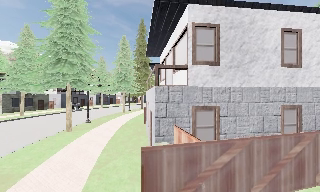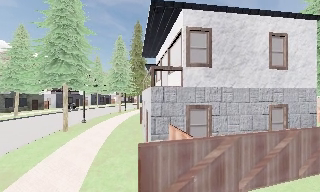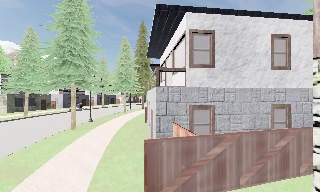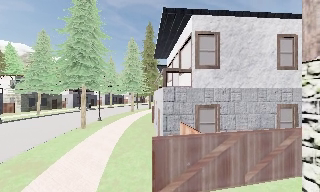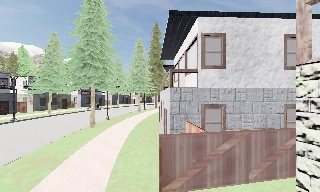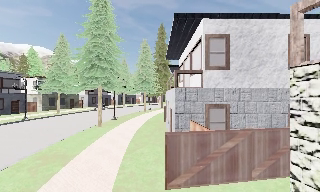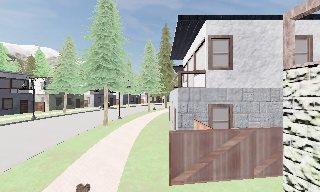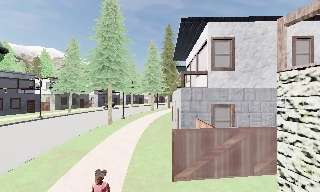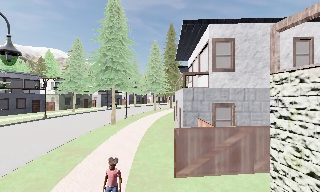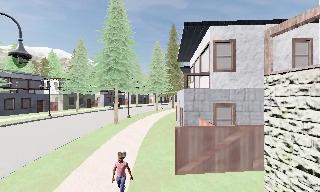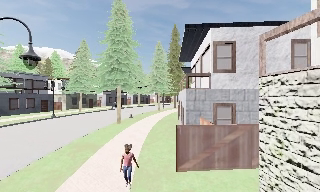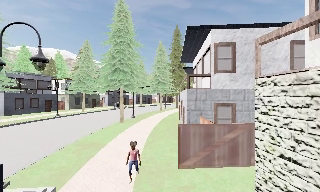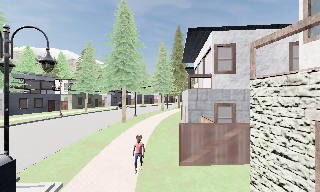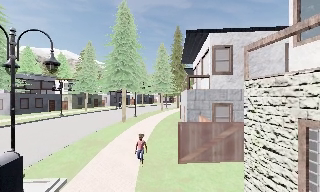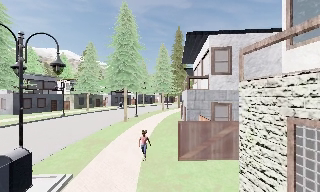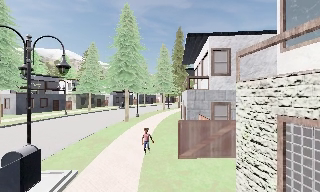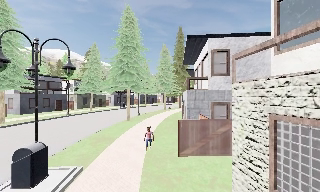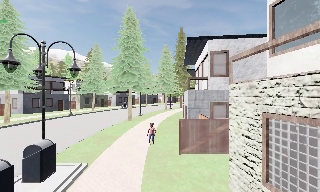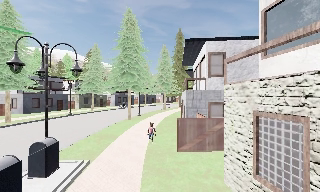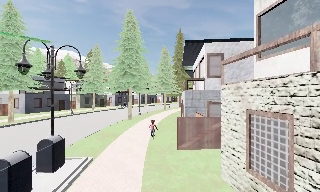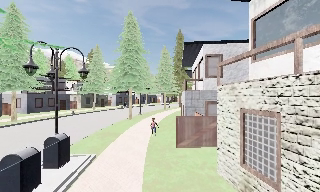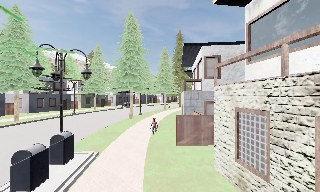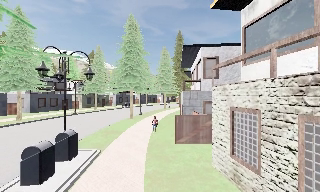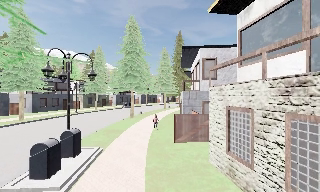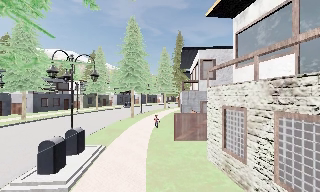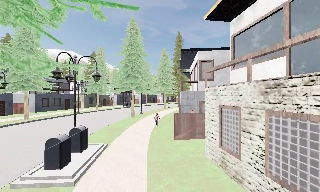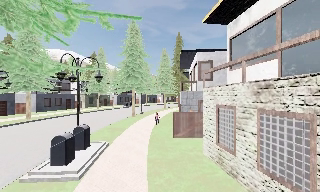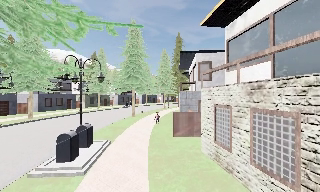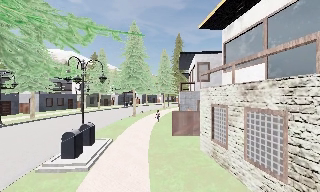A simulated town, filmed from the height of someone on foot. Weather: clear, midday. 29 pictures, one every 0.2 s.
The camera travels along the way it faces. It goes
backward.
0.0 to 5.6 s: The camera pans to its left, which is counterclockwise from overhead, by about 15 degrees. It travels backward, about 7 m, so what stands in front gets smaller.
The film runs backward here.
